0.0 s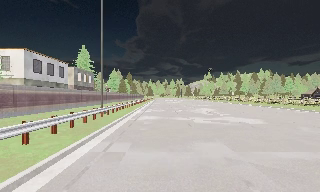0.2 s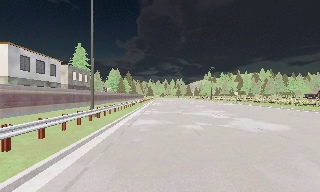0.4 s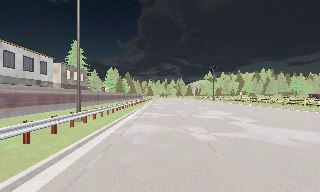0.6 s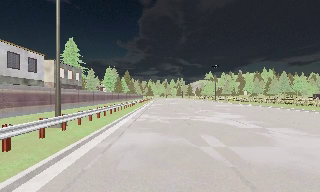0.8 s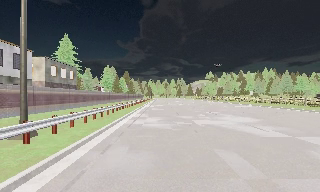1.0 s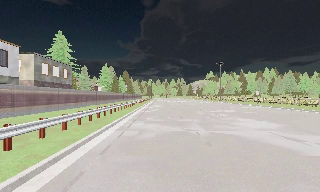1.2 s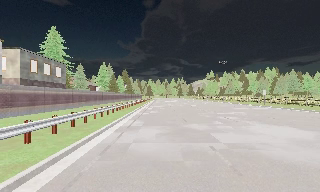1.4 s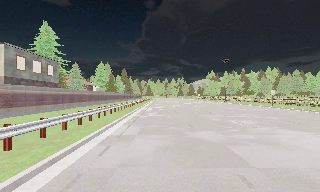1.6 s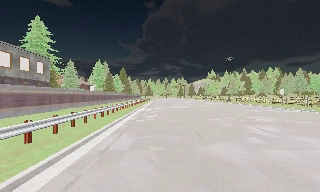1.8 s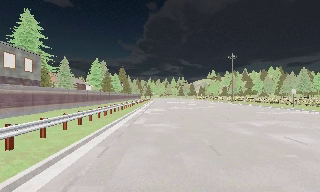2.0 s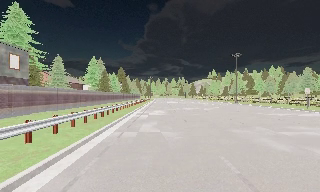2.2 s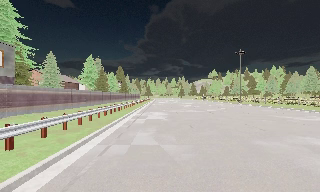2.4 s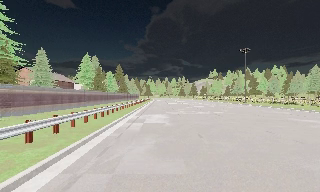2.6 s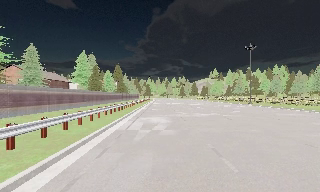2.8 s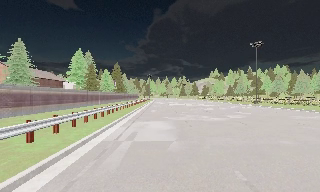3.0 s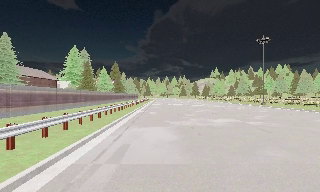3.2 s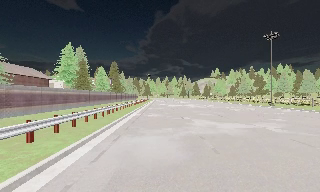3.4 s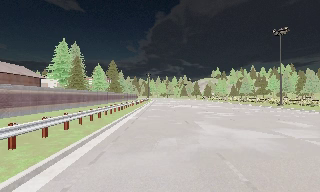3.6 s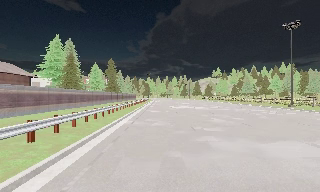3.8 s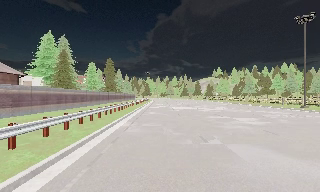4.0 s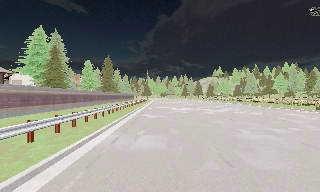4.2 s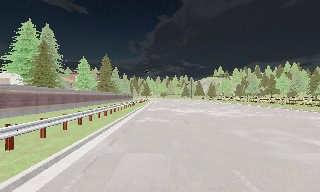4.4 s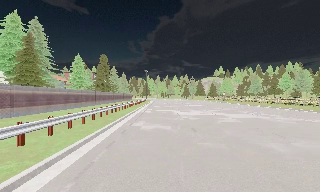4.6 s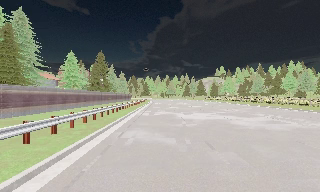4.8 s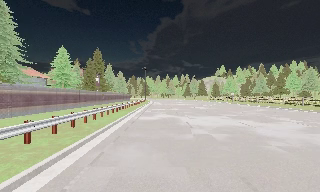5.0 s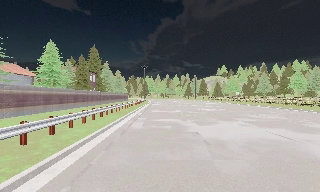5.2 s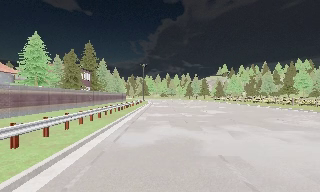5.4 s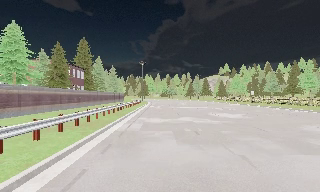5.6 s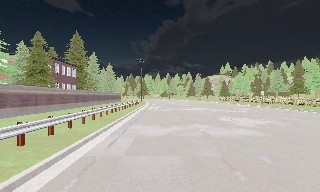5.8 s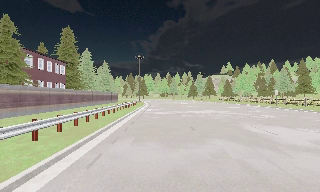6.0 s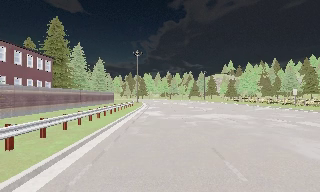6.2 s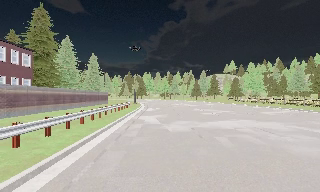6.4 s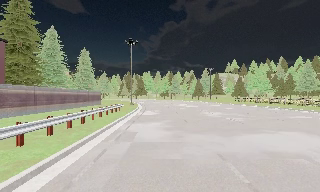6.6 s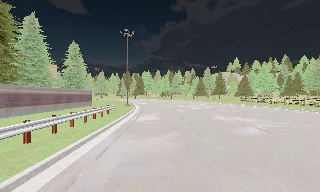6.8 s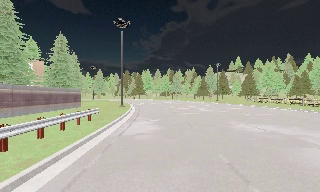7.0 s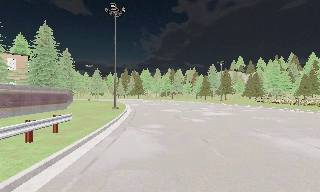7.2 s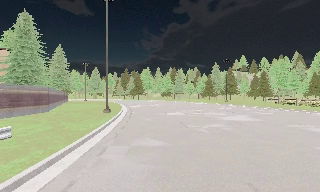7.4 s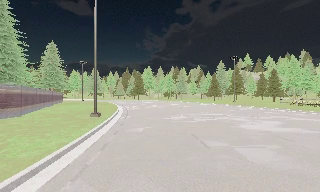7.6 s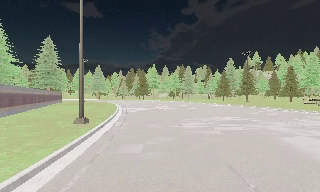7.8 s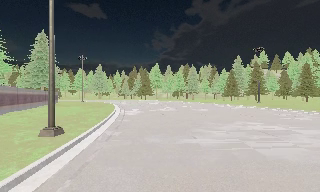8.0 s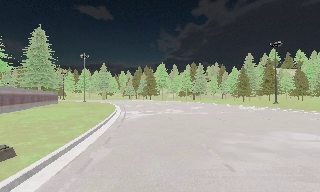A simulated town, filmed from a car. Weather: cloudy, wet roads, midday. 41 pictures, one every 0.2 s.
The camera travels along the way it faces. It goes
forward.
0.0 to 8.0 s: The camera travels forward, about 105 m, so what stands in front looms larger. It gains speed.
The film runs forward here.
